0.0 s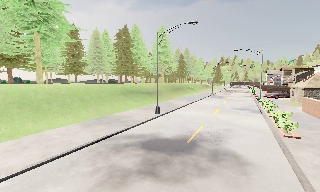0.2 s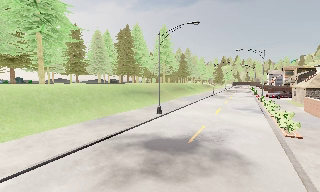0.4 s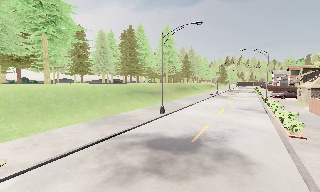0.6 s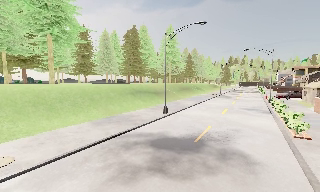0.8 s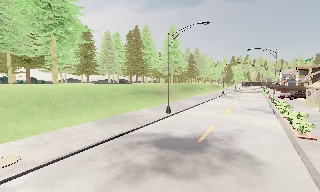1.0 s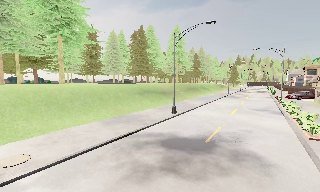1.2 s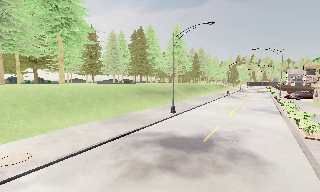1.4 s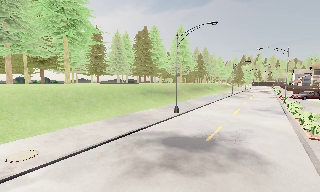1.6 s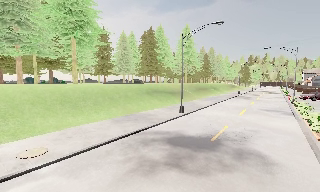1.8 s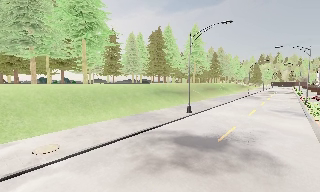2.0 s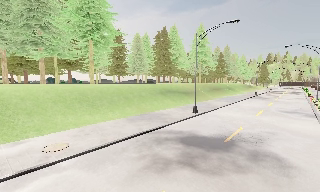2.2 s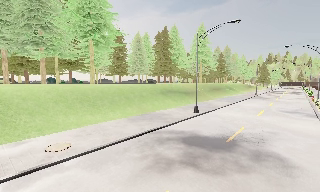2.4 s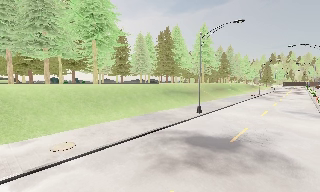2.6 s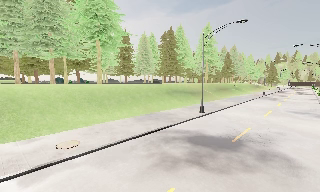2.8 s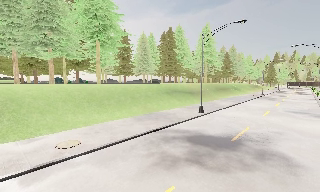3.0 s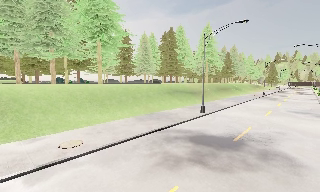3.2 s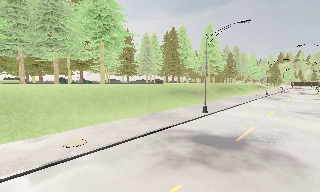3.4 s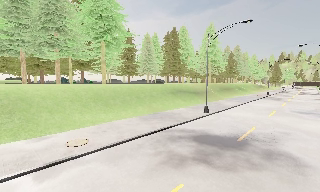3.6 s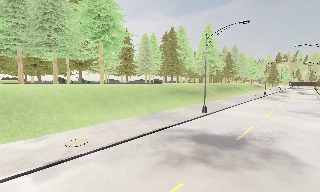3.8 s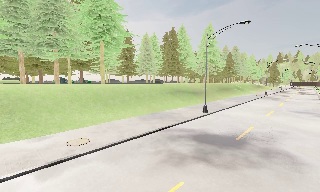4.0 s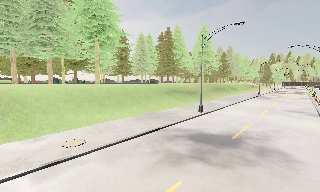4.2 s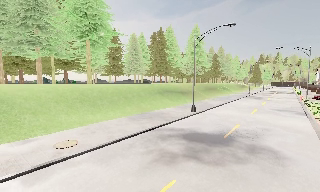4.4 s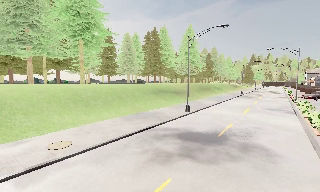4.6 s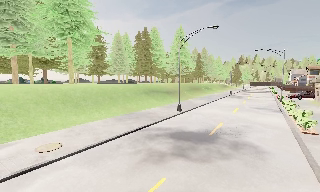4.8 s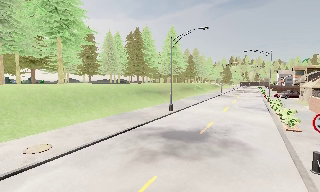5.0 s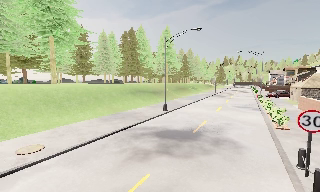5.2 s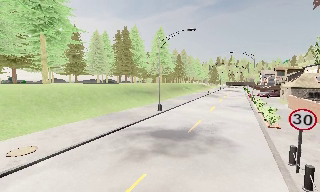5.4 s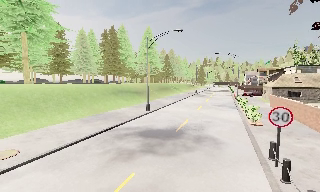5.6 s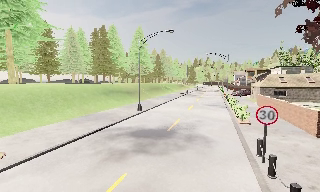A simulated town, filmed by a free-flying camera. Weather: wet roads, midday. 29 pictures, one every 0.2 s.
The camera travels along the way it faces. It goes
backward.
0.0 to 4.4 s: The camera travels backward and to its left, about 1.5 m, so what stands in front gets smaller.
4.4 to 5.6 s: The scene slides to the left, as the camera pans about 15 degrees to its right.
The film runs backward here.
